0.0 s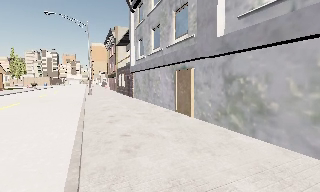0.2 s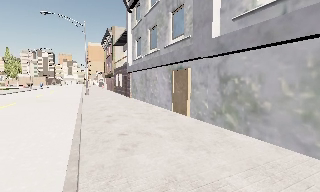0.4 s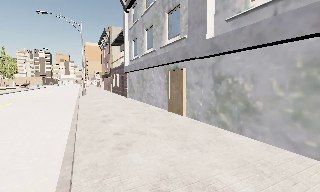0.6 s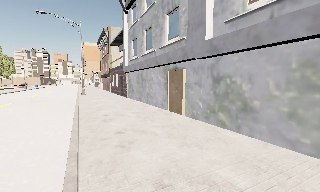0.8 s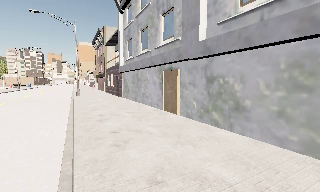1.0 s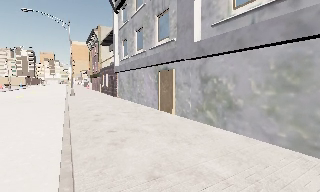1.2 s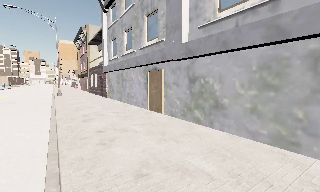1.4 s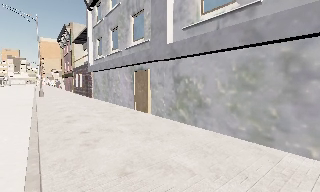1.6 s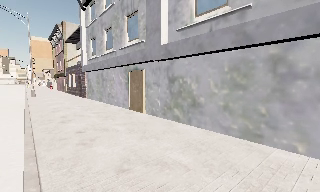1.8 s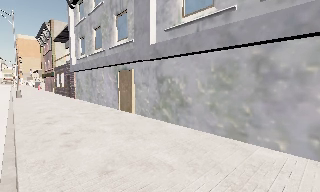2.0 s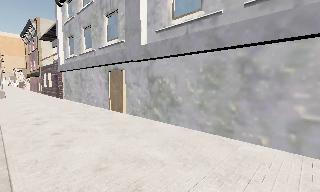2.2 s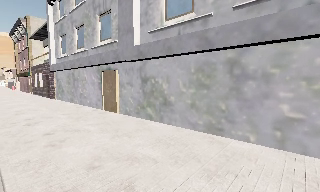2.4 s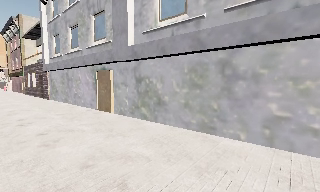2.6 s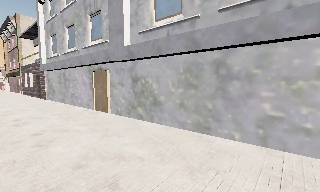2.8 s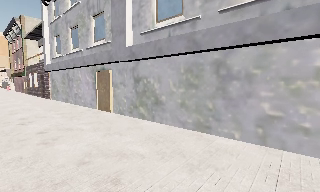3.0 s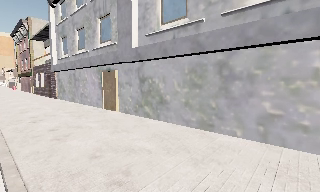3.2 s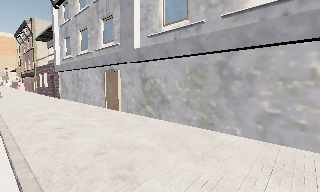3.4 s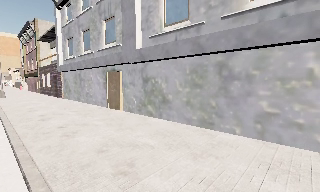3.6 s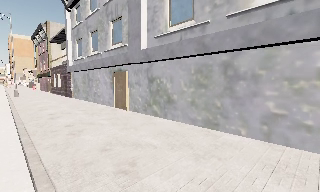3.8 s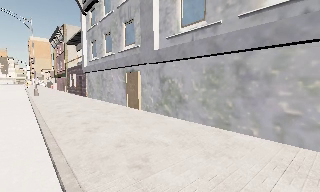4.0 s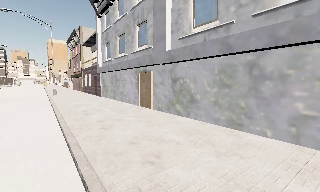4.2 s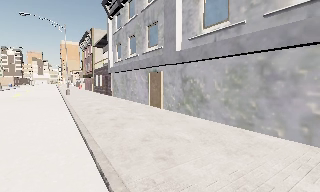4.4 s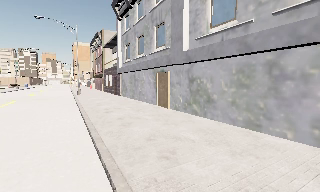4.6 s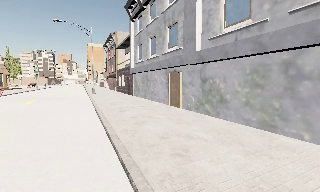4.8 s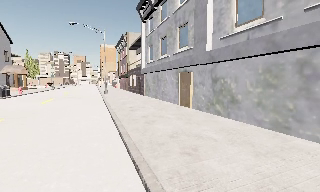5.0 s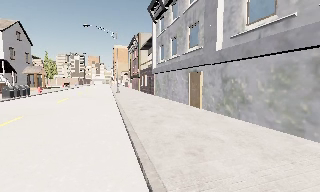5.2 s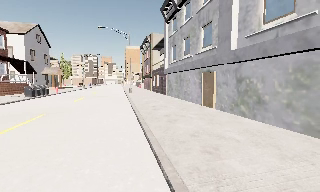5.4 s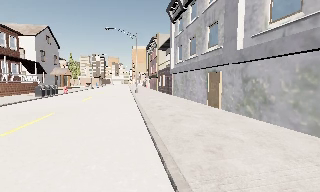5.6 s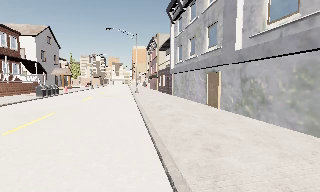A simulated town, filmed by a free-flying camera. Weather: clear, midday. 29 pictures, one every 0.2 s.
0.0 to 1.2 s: The camera travels backward, about 0.5 m, so what stands in front gets smaller.
1.2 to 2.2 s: The camera swings to its right by about 15 degrees, and the scene slides to the left.
2.2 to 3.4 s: The camera travels backward, about 0.5 m, so what stands in front gets smaller.
3.4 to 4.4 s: The scene slides to the right, as the camera pans about 15 degrees to its left.
4.4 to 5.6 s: The camera pans to its left, which is counterclockwise from overhead, by about 20 degrees. It travels backward, about 0.5 m, so what stands in front gets smaller.
The film runs backward here.
